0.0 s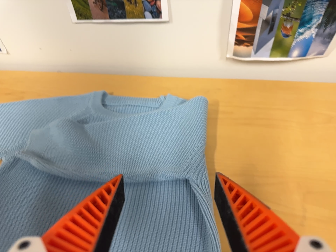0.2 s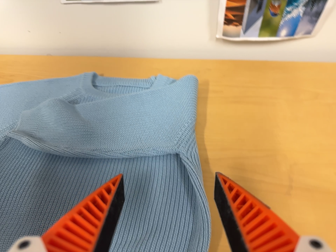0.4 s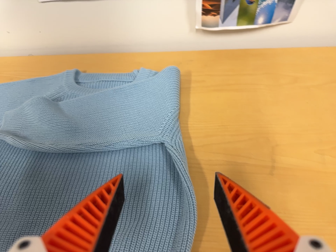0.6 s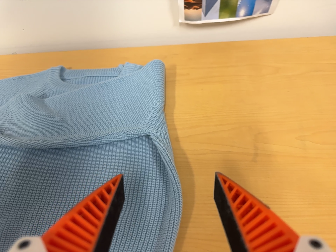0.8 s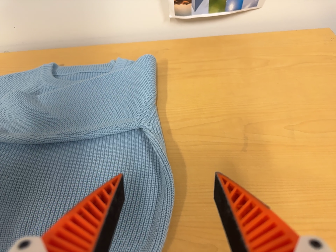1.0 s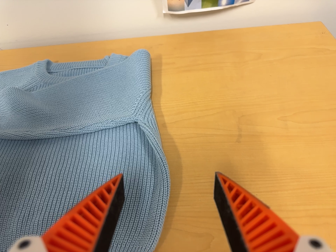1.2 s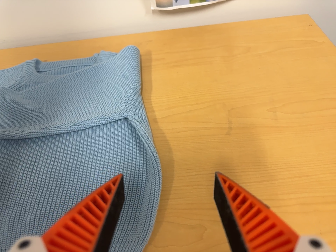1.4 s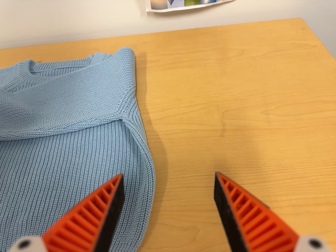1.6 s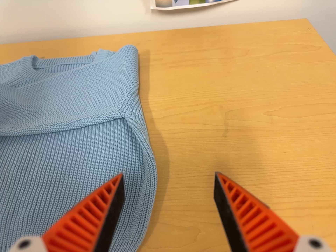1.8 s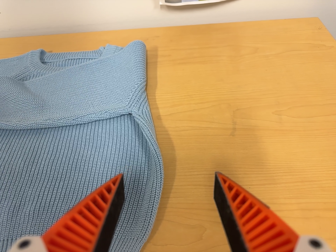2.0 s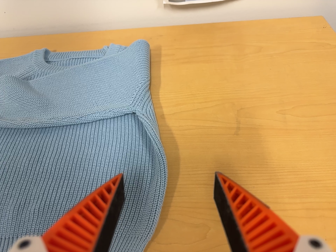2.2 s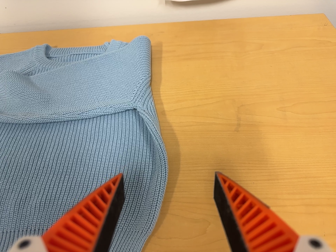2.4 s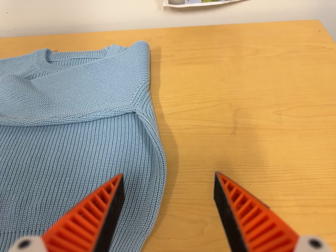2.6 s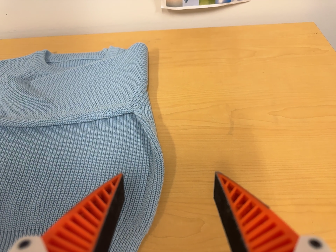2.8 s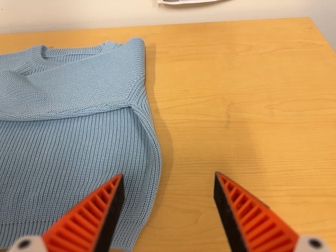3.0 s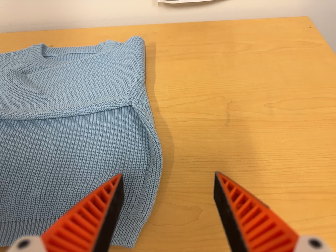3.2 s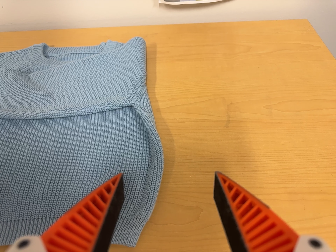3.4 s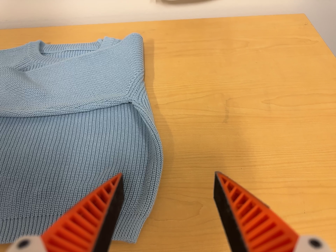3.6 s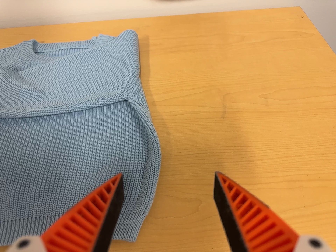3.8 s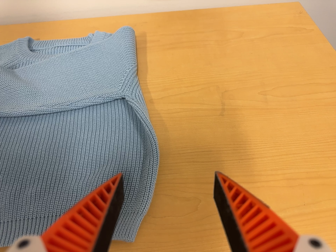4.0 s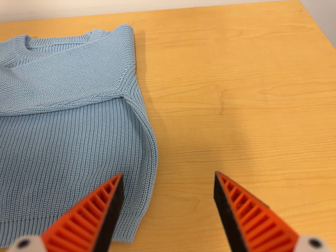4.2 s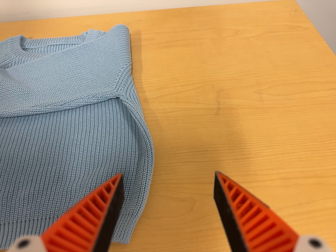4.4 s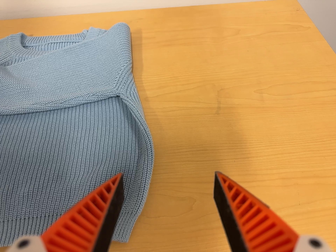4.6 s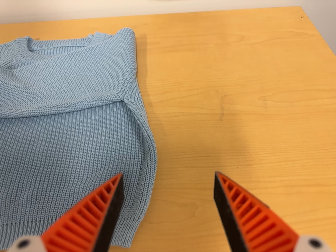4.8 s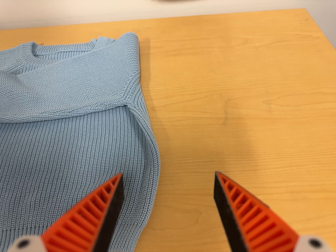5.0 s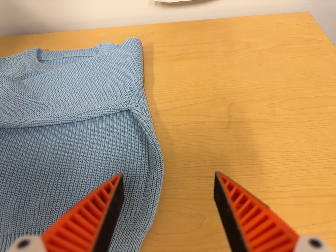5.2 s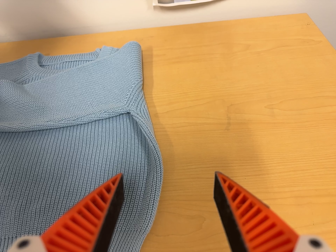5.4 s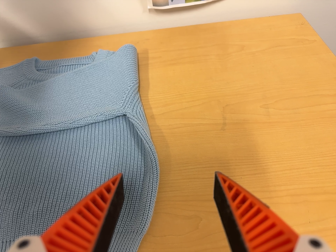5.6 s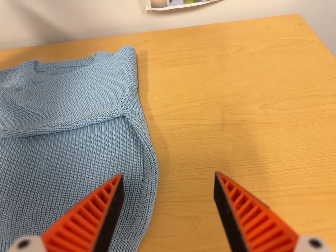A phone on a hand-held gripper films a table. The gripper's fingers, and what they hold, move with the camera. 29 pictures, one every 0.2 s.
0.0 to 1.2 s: The camera travels toward the bottom of its view and to its right, about 9 cm, so close, fixed things drift upward. It rolls about its line of sight by about 10 degrees, and the scene rotates counterclockwise.
1.2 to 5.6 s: The camera shifts only a little, or ends up much as it began.
The film runs forward here.
